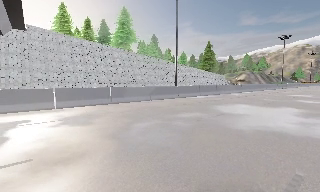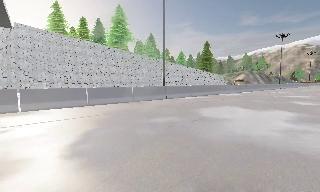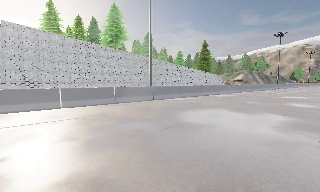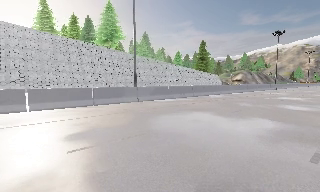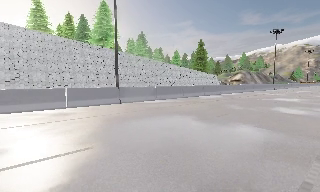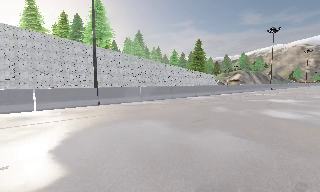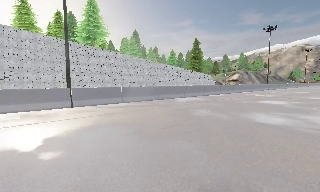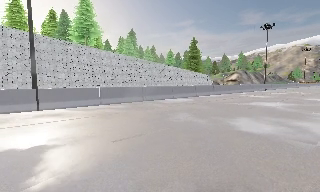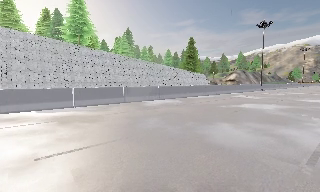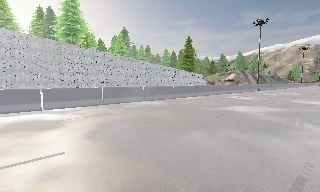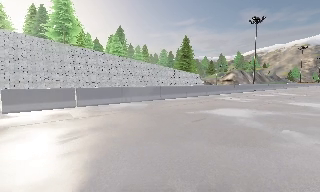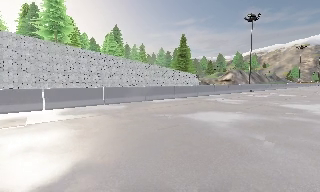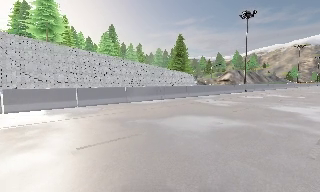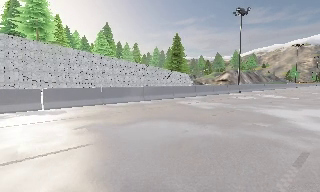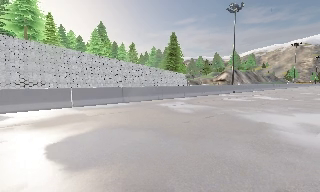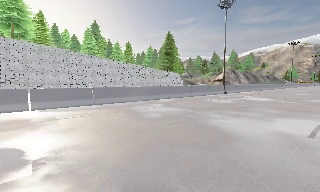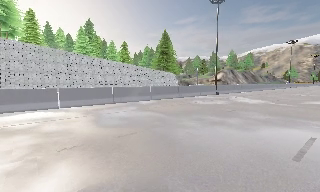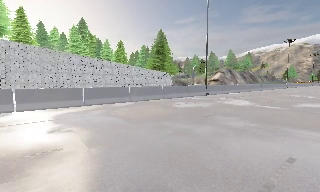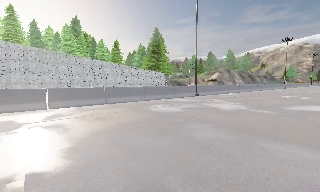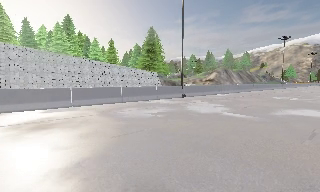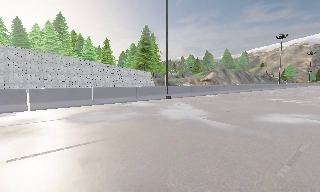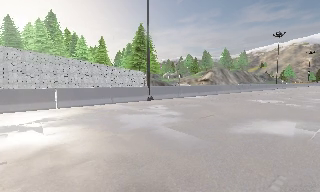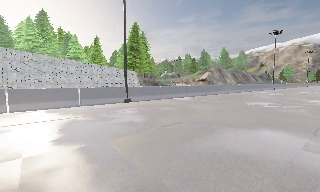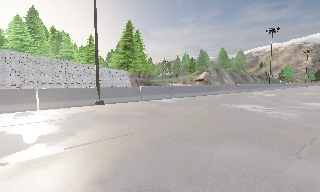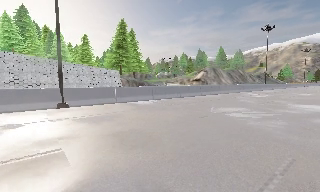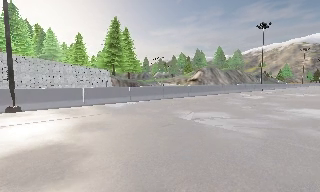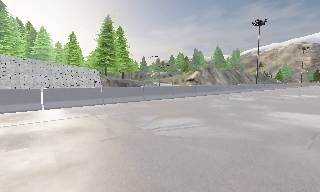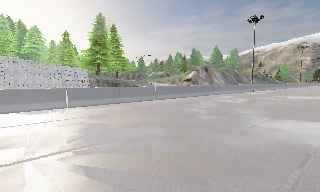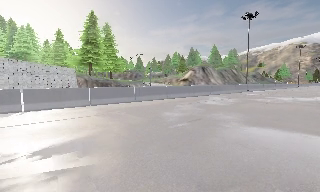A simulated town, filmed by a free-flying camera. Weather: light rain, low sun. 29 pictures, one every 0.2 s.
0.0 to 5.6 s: The camera travels to its right and forward, about 50 m, so close, fixed things drift to the left.
The film runs forward here.
